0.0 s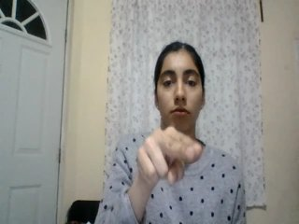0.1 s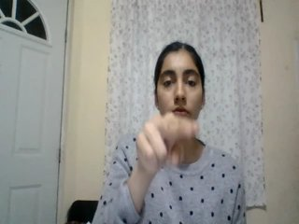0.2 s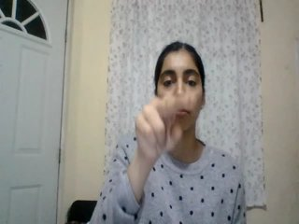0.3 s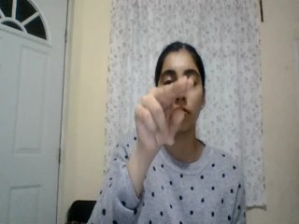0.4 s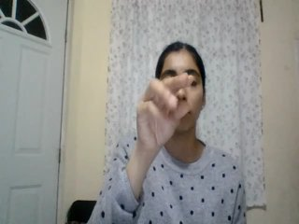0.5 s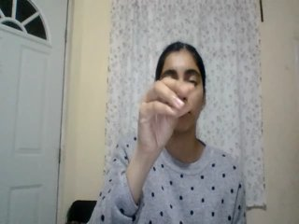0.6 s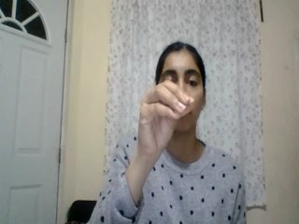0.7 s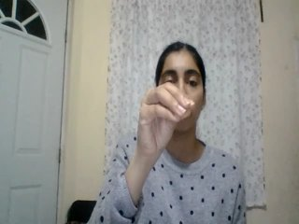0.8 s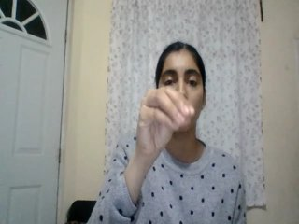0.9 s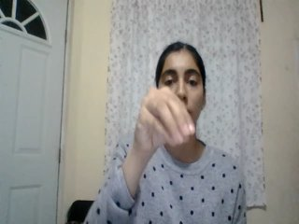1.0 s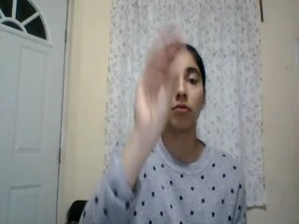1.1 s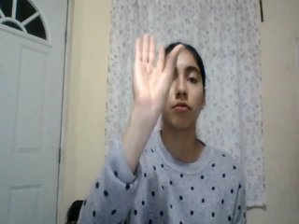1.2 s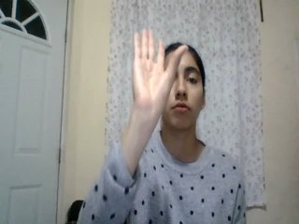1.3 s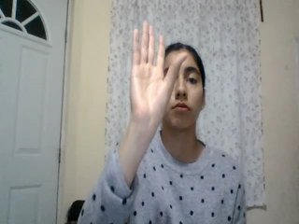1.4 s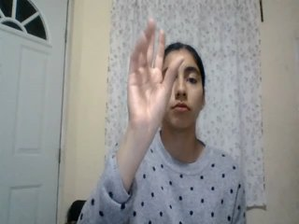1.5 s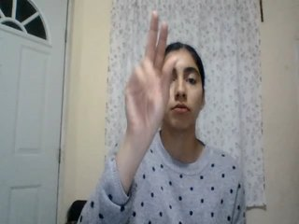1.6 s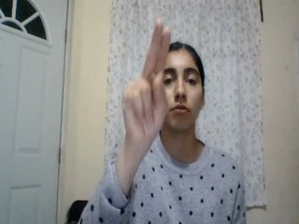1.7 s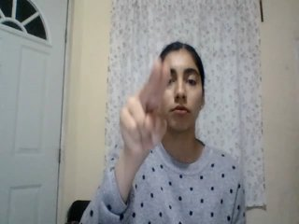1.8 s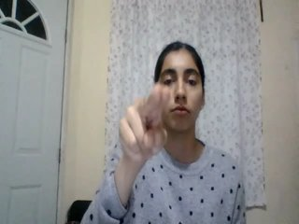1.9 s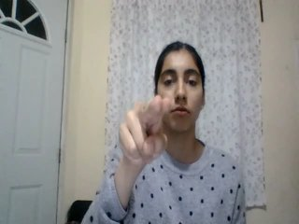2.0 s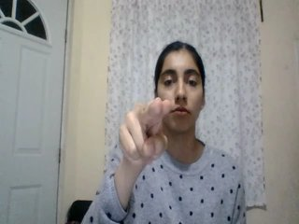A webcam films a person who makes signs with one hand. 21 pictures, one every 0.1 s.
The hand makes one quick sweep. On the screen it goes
upward.
0.0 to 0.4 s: Pointing with two fingers.
0.5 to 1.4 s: On the screen the hand sweeps upward. The name of the sign: Throw up.
1.5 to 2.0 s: Pointing with two fingers.
